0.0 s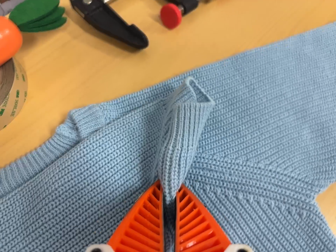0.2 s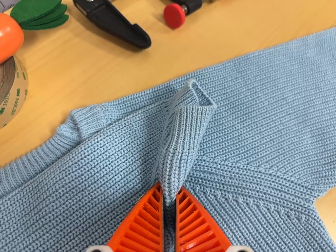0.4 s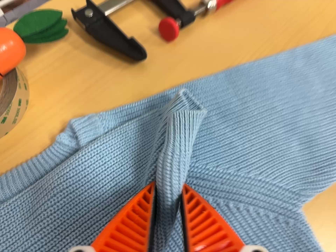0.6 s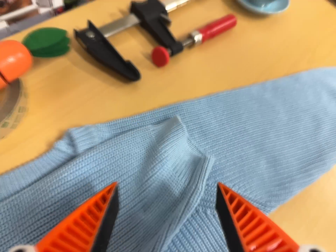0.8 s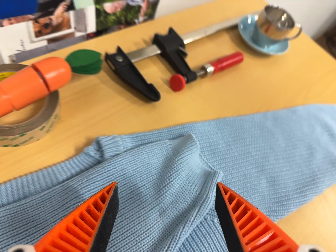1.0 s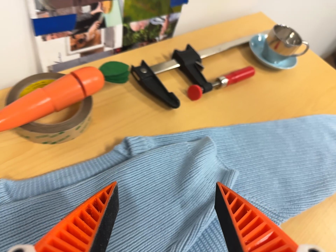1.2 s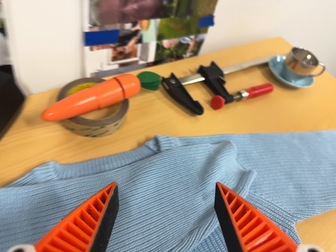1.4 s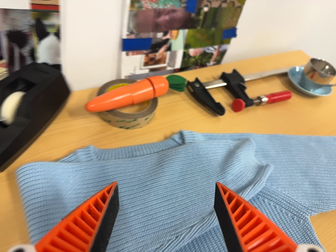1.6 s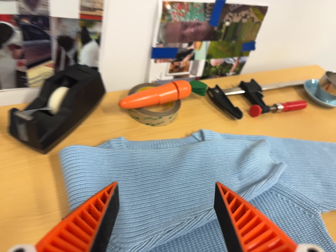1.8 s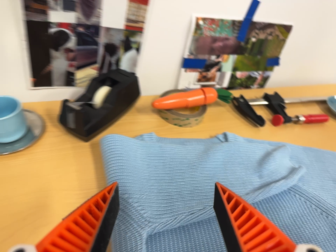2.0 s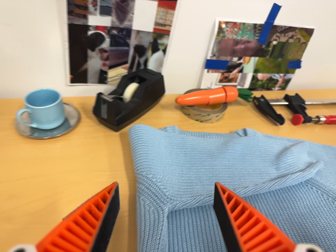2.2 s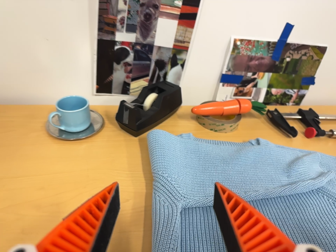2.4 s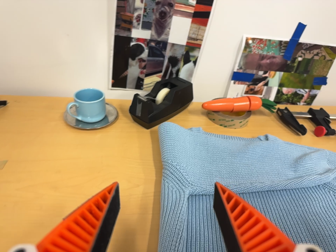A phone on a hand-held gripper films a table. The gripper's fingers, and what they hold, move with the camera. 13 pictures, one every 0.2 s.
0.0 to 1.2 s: The camera travels backward, to its left and toward the bottom of its view, about 20 cm, so what stands in front gets smaller. Its aim tips toward the top of its view by about 20 degrees, and the scene shifts downward. It rolls about its line of sight by about 15 degrees, and the scene rotates clockwise.
1.2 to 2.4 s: The camera pans to its left by about 25 degrees. It travels backward and toward the bottom of its view, about 28 cm, so what stands in front gets smaller. Its aim tips toward the top of its view by about 20 degrees. It rolls about its line of sight by about 15 degrees, and the scene rotates clockwise.
The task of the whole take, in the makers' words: left arm across.
The film runs forward here.
